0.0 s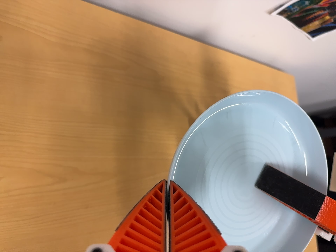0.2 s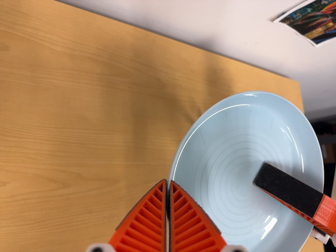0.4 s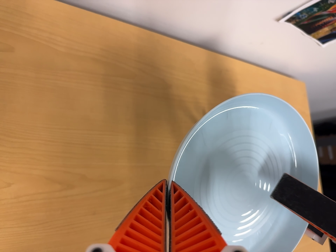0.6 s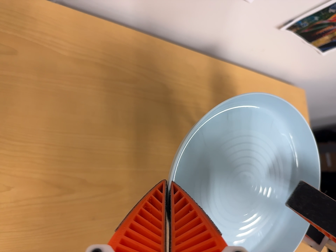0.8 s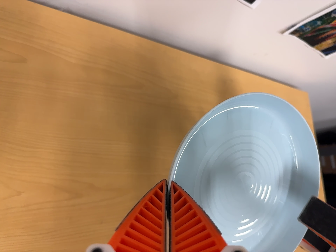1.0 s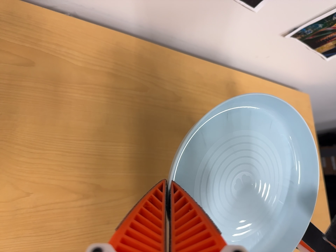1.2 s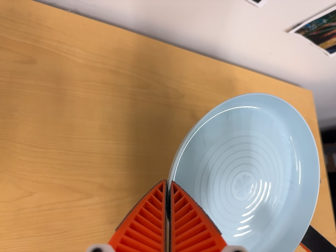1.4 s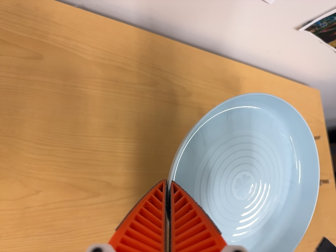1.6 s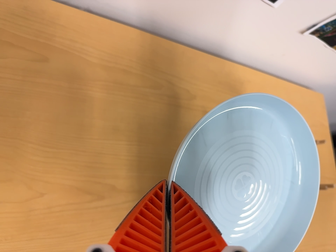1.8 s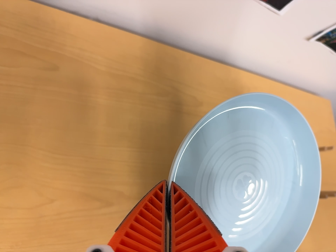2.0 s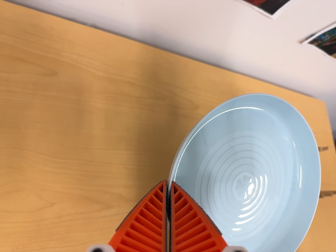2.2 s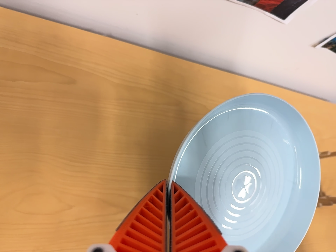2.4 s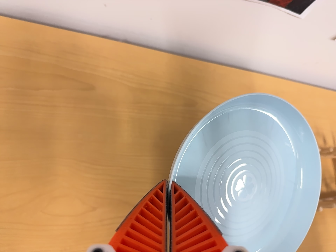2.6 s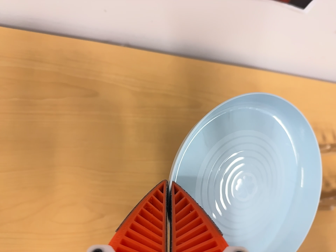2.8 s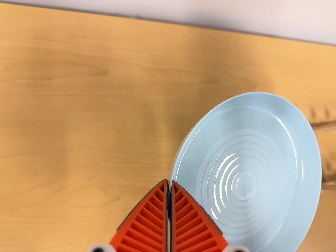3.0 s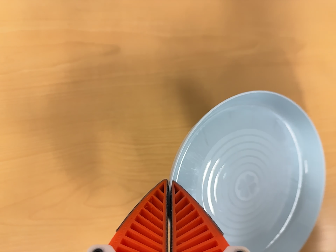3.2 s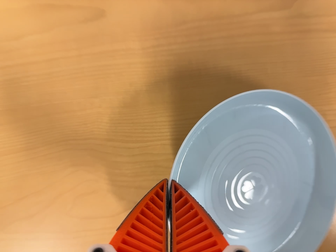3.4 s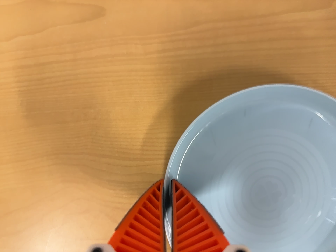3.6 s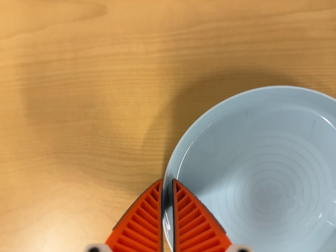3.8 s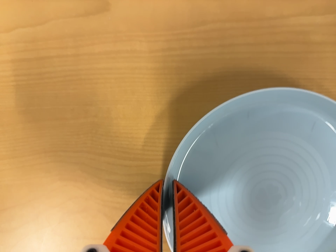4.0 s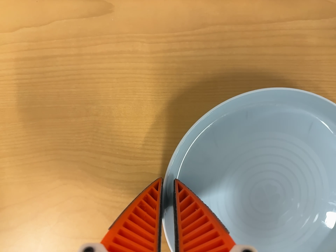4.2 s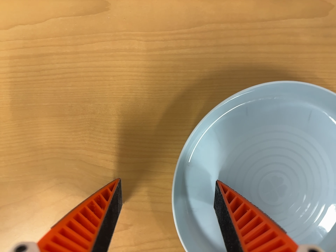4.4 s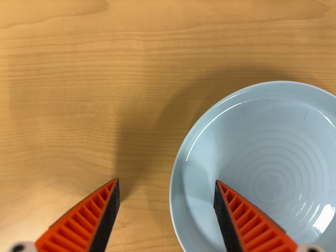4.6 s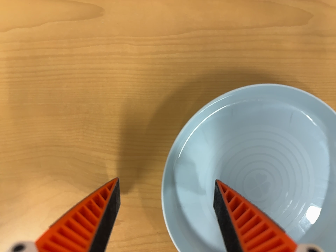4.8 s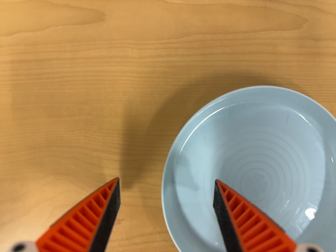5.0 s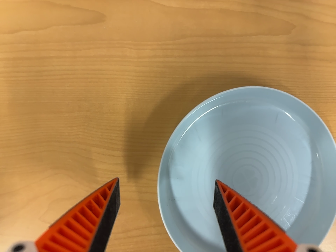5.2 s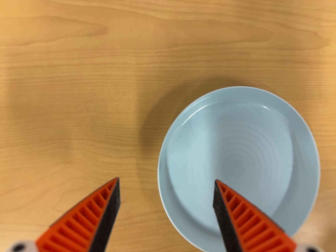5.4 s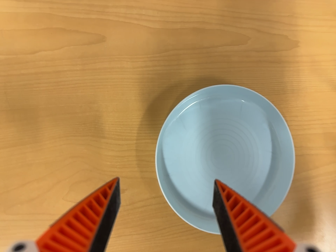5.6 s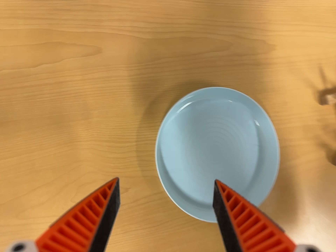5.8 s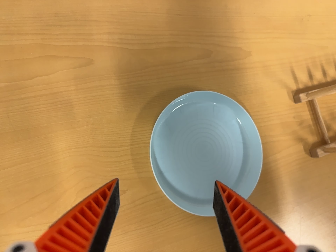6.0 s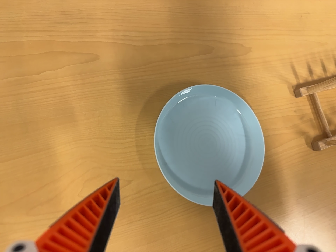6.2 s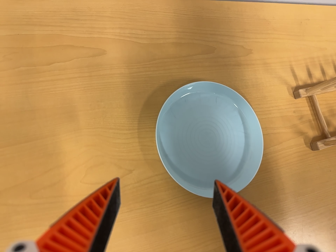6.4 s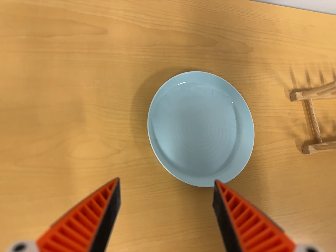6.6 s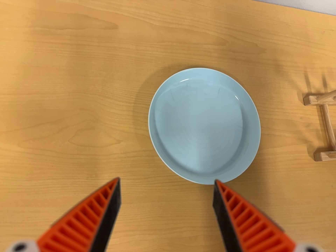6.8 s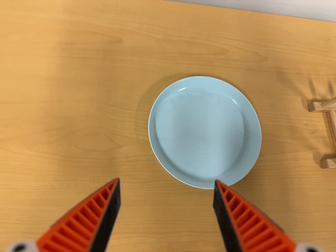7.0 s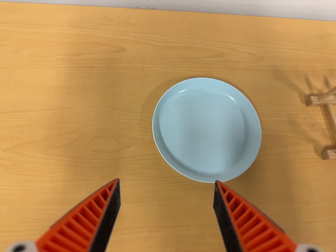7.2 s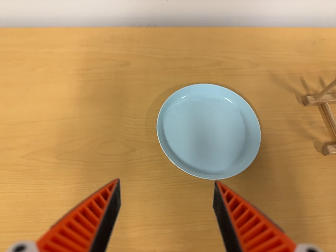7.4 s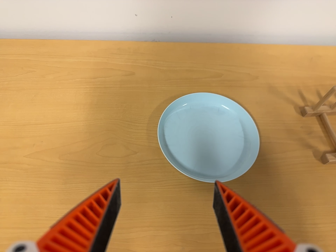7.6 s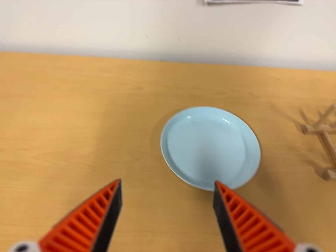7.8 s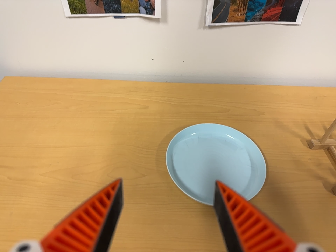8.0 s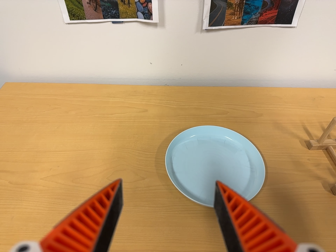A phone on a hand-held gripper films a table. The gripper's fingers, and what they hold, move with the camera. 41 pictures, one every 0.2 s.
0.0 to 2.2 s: The camera's aim tips toward the top of its view by about 10 degrees, and the scene shifts downward.
2.2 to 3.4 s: The scene slides to the right, as the camera pans about 25 degrees to its left. It travels forward and toward the top of its view, about 22 cm, so what stands in front looms larger. Its aim tips toward the bottom of its view by about 25 degrees.
3.4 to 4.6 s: The camera shifts only a little, or ends up much as it began.
4.6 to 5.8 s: The scene slides to the left, as the camera pans about 15 degrees to its right. It travels backward, about 16 cm, so what stands in front gets smaller. Its aim tips toward the top of its view by about 10 degrees. It rolls about its line of sight by about 10 degrees, and the scene rotates counterclockwise.
5.8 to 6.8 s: The camera pans to its left by about 10 degrees. It travels toward the bottom of its view and to its right, about 14 cm. Its aim tips toward the top of its view by about 10 degrees. It rolls about its line of sight by about 10 degrees, and the scene rotates clockwise.
6.8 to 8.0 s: The camera travels toward the bottom of its view and backward, about 16 cm. Its aim tips toward the top of its view by about 25 degrees.
The film runs backward here.
